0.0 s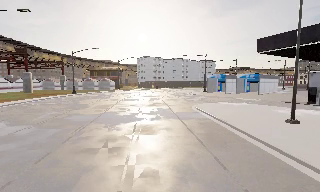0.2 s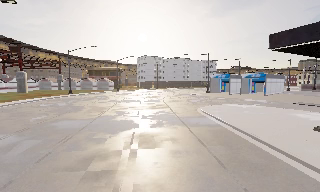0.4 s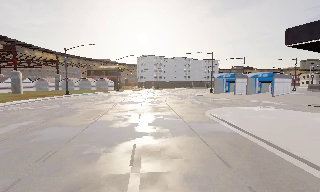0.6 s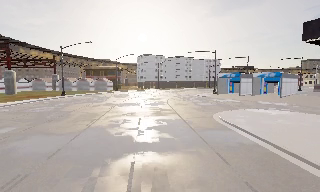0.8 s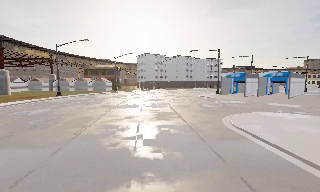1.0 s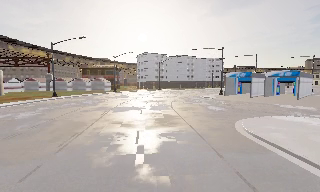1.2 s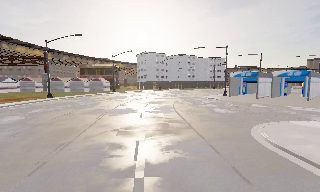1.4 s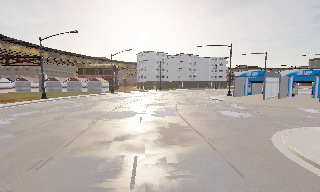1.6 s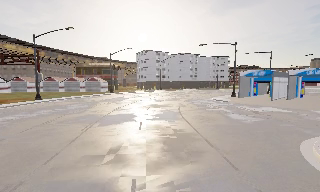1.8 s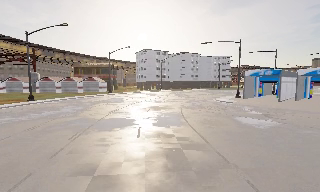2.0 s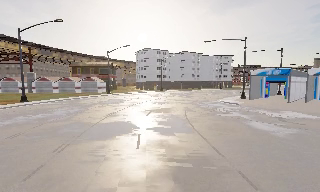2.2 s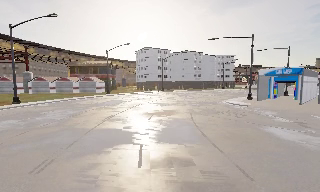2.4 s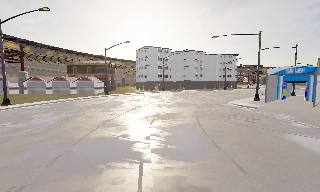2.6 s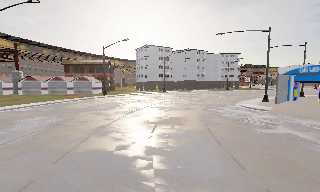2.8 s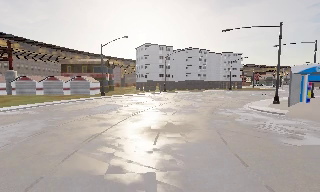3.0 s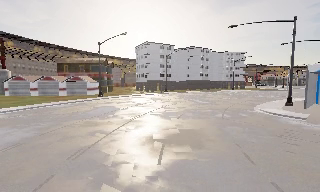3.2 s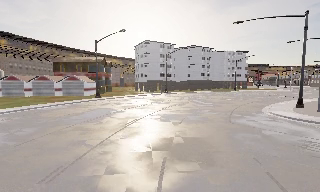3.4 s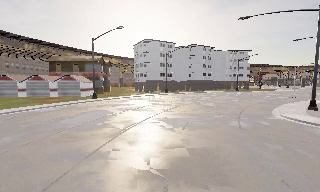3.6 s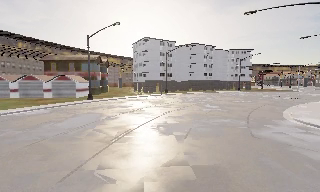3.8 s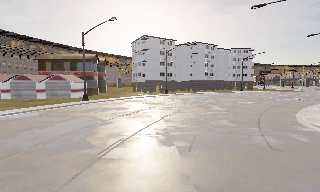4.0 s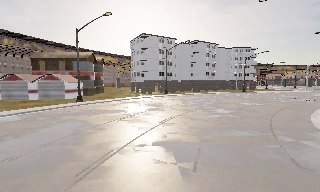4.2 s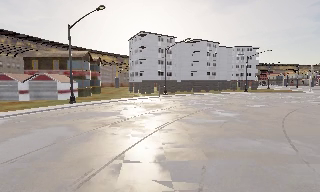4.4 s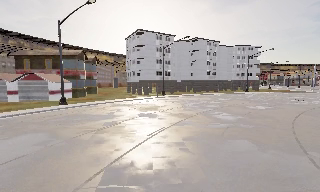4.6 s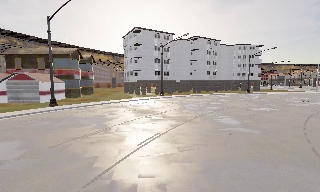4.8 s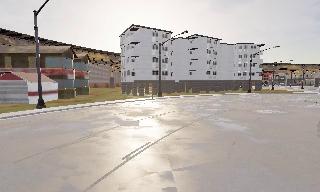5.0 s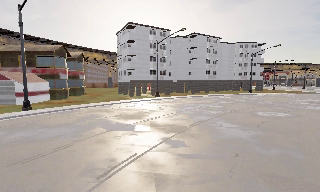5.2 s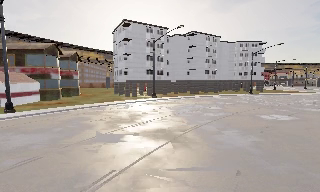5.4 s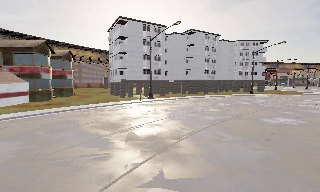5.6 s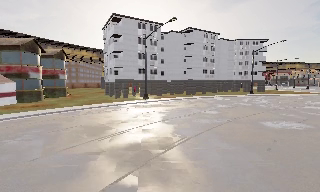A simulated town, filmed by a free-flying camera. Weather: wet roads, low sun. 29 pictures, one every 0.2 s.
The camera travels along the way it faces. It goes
forward.
0.0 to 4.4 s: The camera travels forward, about 35 m, so what stands in front looms larger.
4.4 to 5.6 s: The camera travels forward and to its right, about 8 m, so what stands in front looms larger.
The film runs forward here.
